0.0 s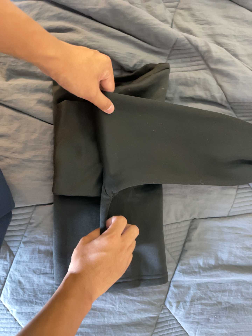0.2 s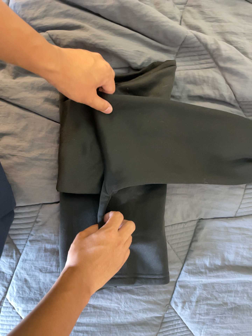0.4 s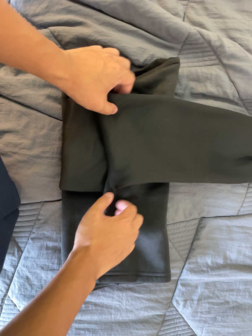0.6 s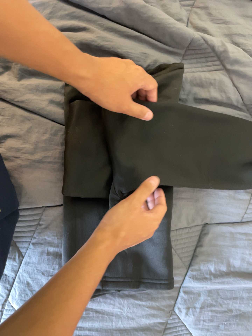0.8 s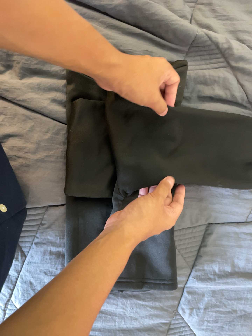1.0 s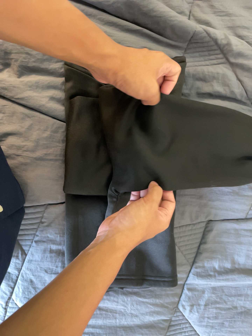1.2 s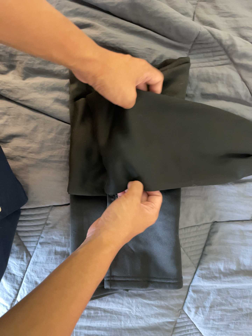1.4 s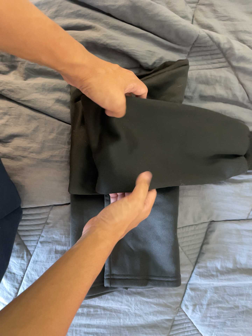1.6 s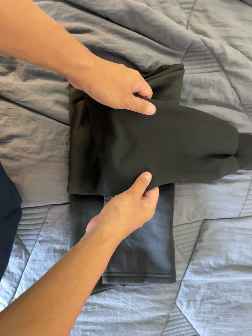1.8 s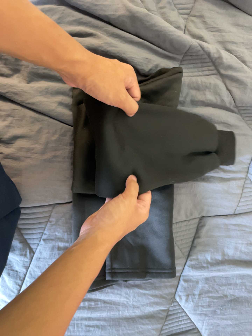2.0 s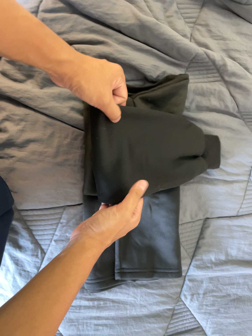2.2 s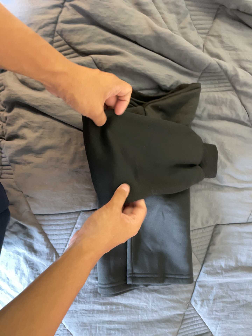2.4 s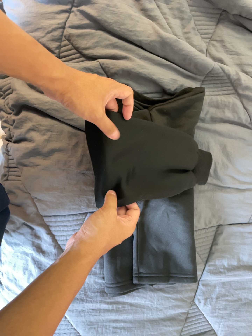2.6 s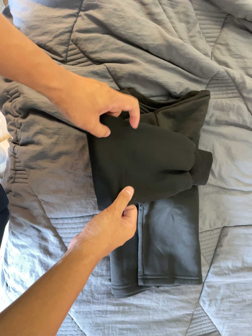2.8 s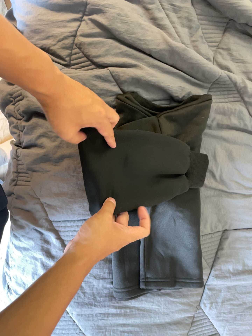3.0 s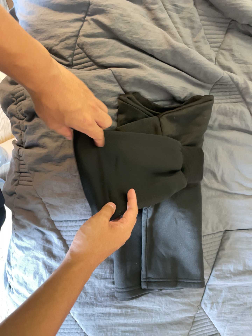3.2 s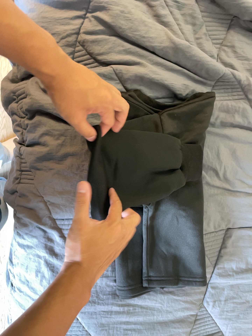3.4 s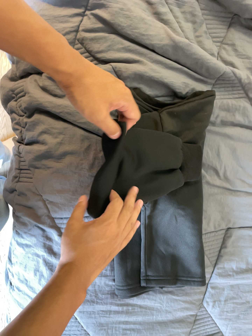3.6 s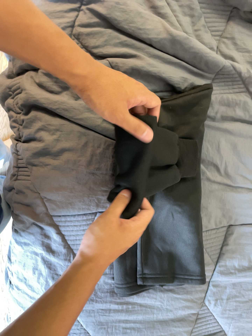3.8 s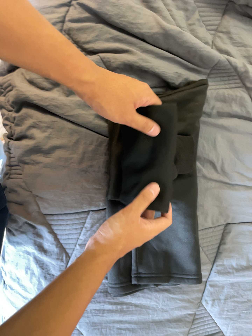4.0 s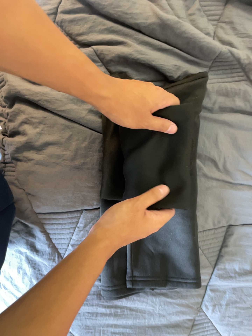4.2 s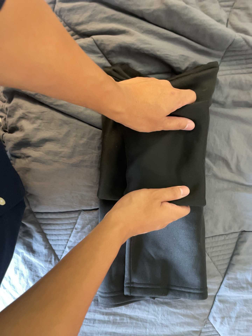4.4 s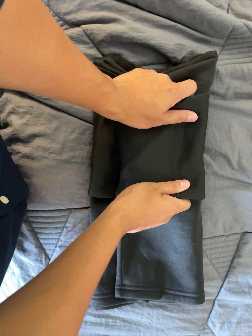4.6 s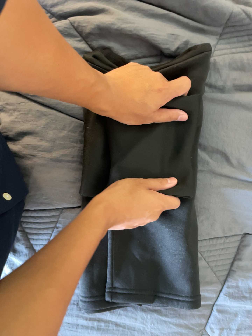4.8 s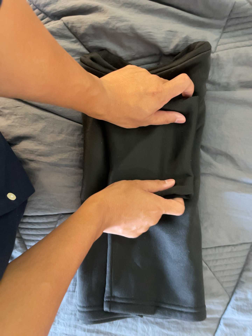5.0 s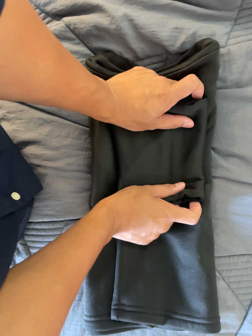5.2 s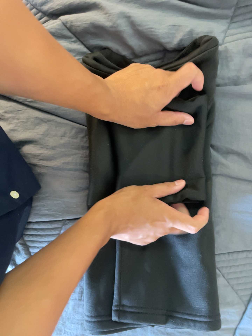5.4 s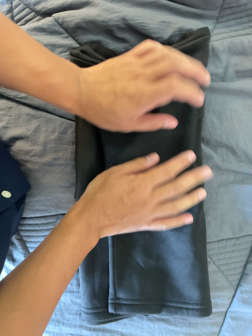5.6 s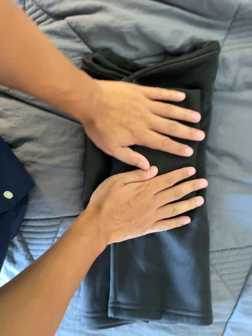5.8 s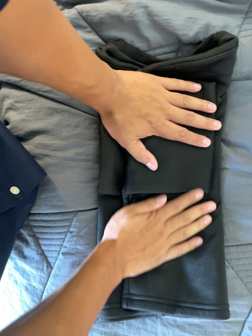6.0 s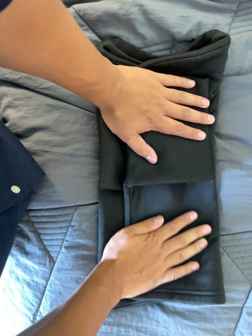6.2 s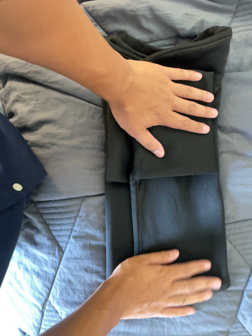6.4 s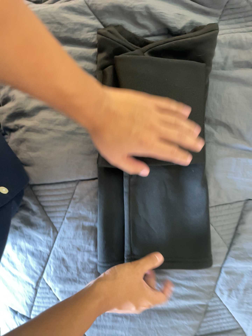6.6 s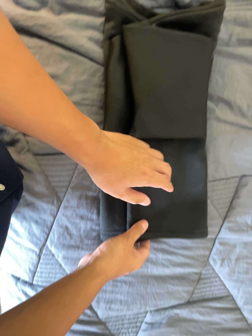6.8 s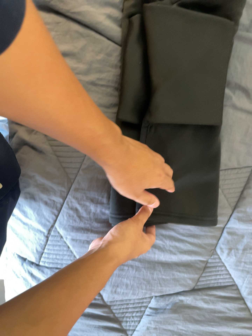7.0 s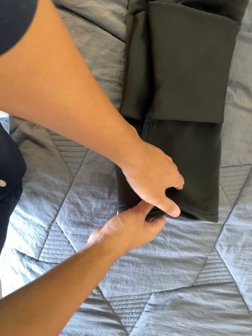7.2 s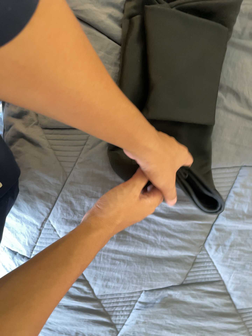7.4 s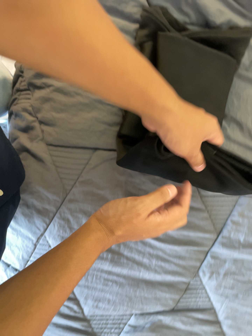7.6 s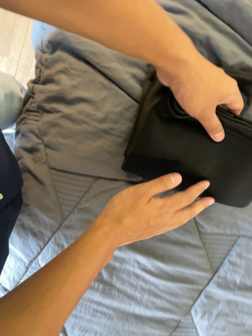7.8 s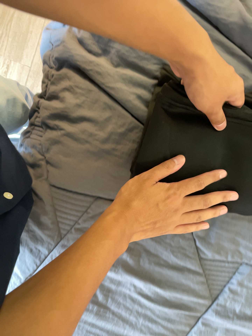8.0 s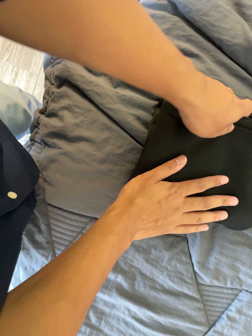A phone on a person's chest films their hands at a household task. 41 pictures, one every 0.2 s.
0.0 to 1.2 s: The camera shifts only a little, or ends up much as it began.
1.2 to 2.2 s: The camera travels to its left and backward, about 12 cm.
2.2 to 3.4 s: The camera shifts only a little, or ends up much as it began.
3.4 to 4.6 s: The camera pans to its left by about 15 degrees. It travels to its right and forward, about 22 cm.
4.6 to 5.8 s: The camera shifts only a little, or ends up much as it began.
5.8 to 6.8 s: The camera pans to its right by about 10 degrees. It travels to its left, toward the bottom of its view and backward, about 16 cm.
6.8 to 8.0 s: The camera travels toward the top of its view, about 12 cm, so close, fixed things drift downward. It rolls about its line of sight by about 15 degrees, and the scene rotates clockwise.
The film runs forward here.
